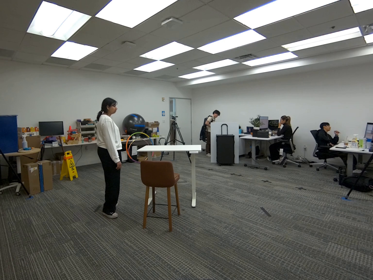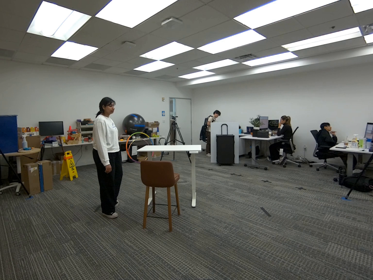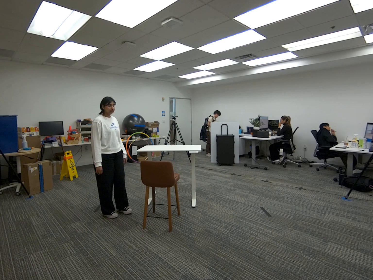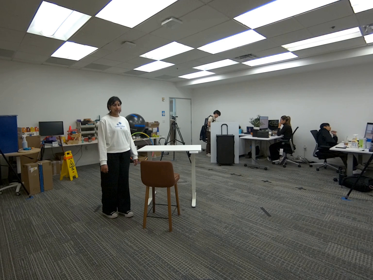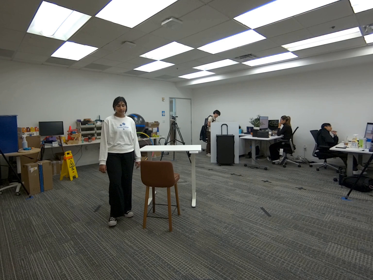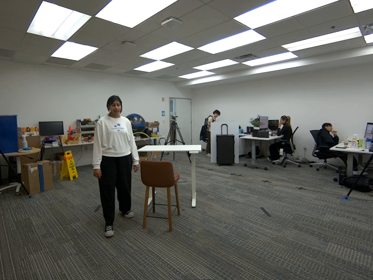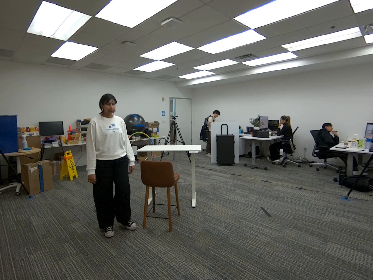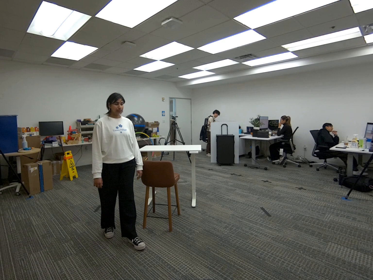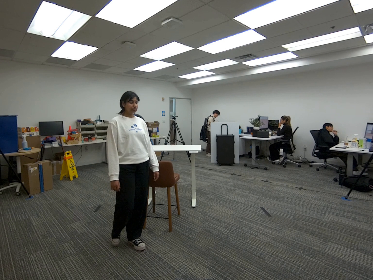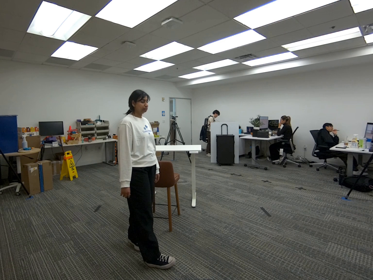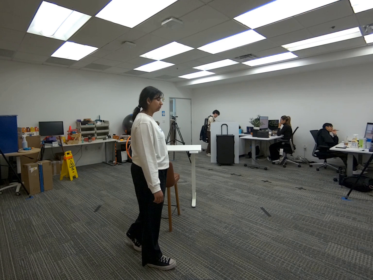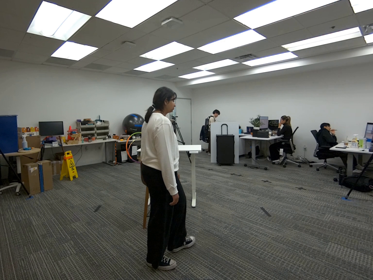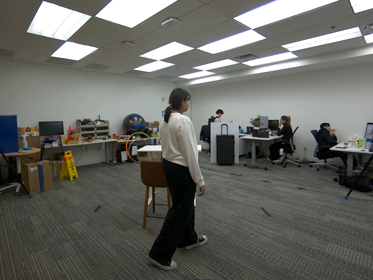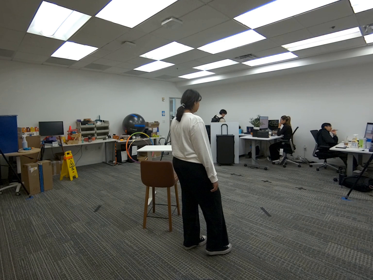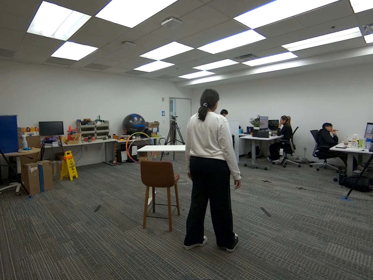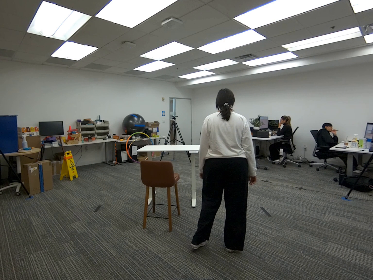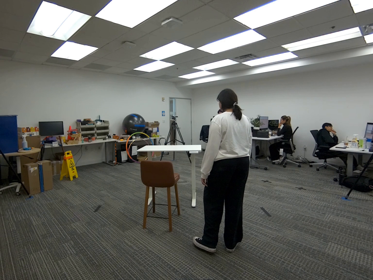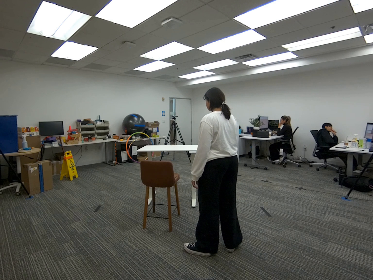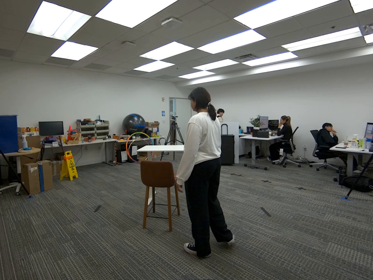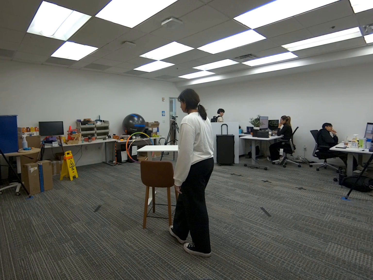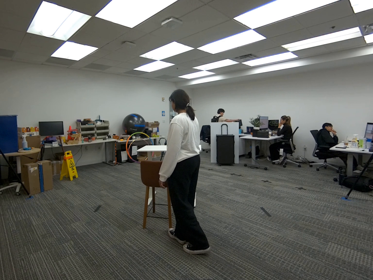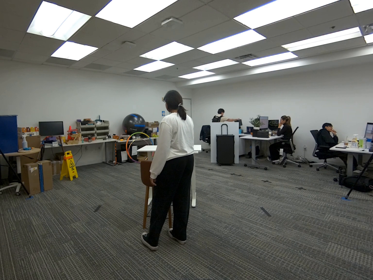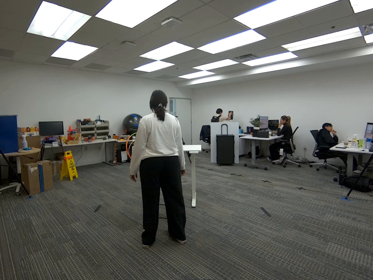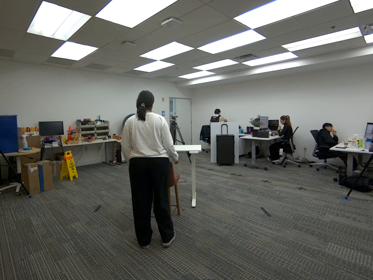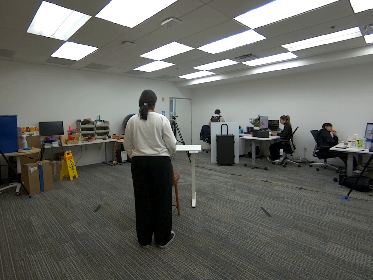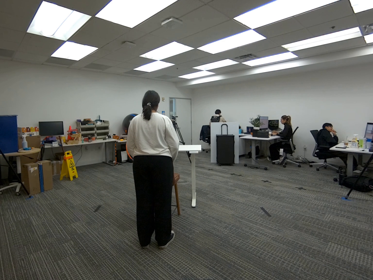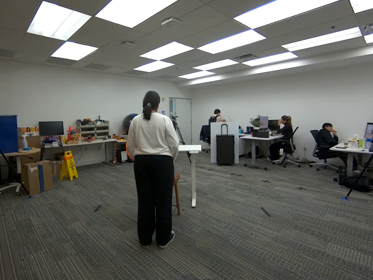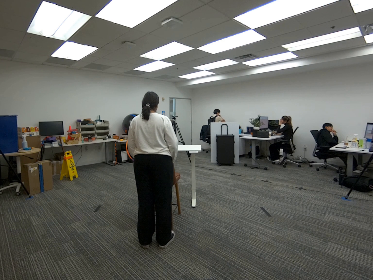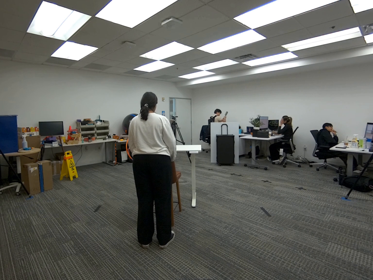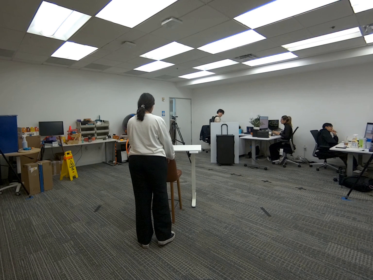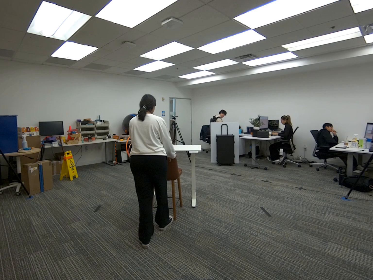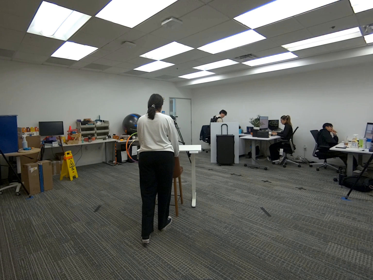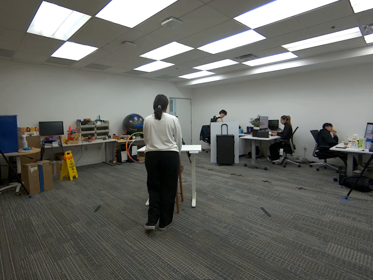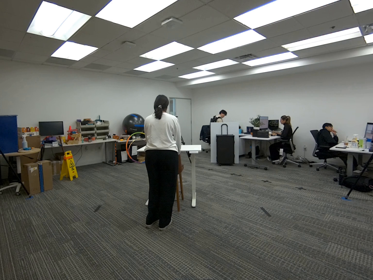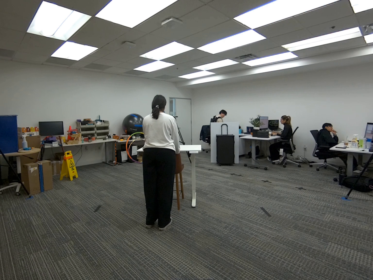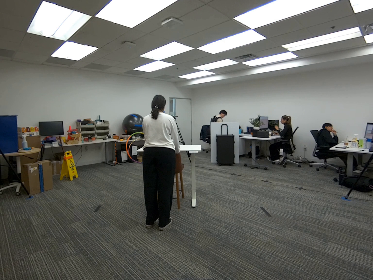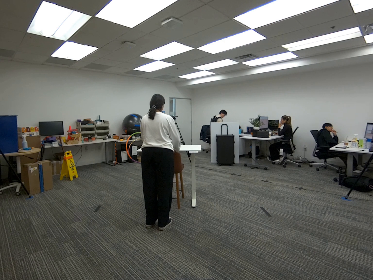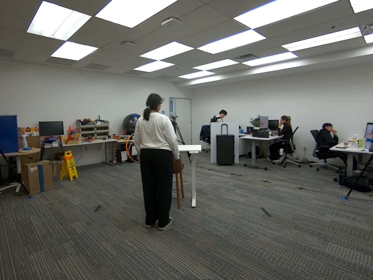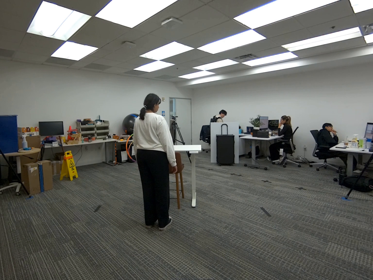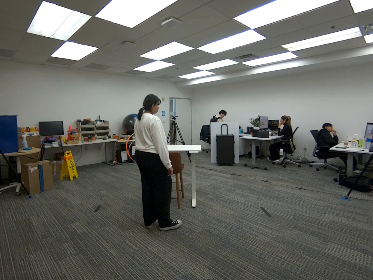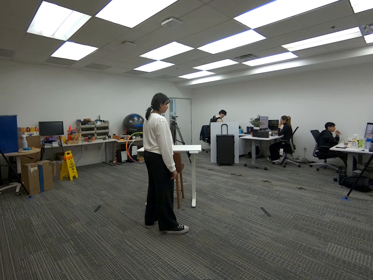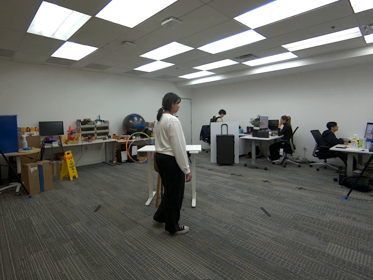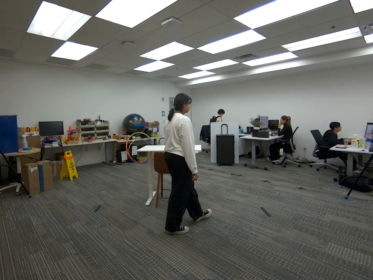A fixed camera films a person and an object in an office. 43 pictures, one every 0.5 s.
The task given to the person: Walk over to the tall bar stool and push the bar stool closer into the desk.
